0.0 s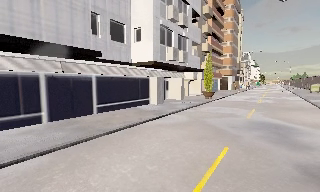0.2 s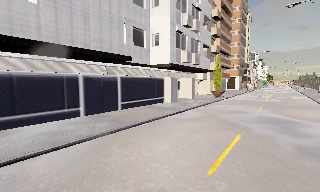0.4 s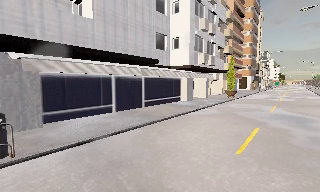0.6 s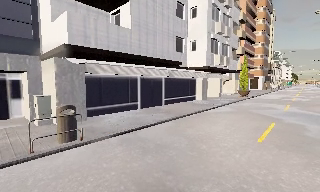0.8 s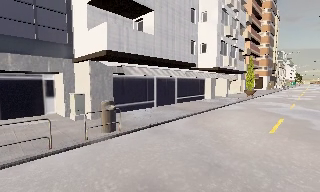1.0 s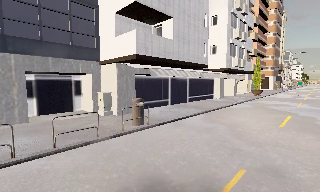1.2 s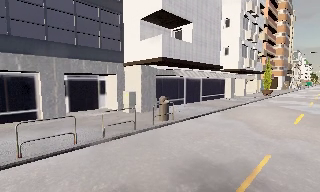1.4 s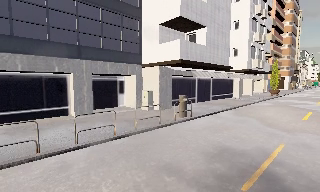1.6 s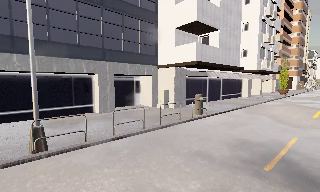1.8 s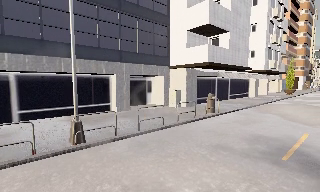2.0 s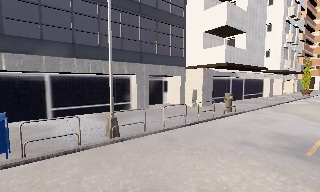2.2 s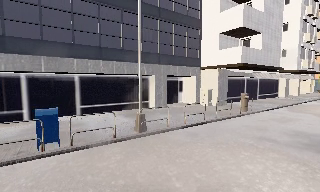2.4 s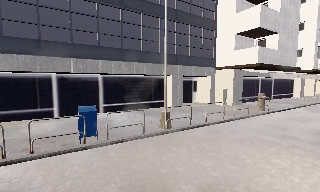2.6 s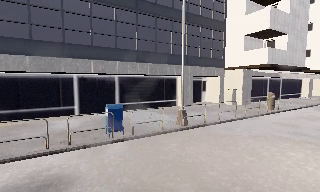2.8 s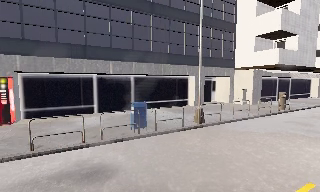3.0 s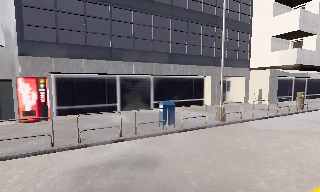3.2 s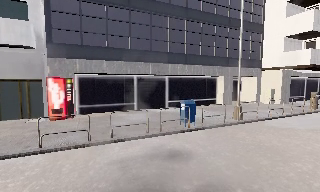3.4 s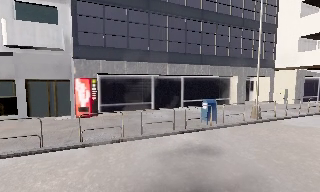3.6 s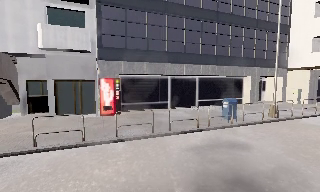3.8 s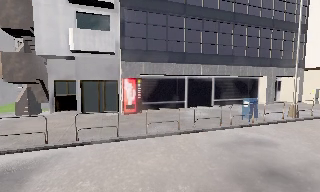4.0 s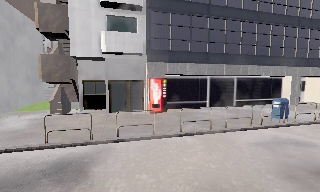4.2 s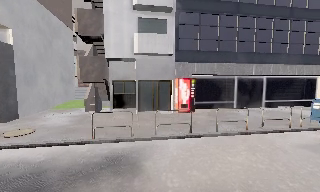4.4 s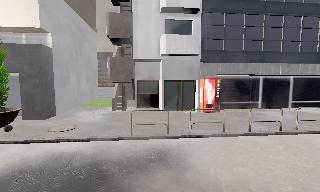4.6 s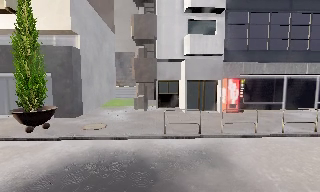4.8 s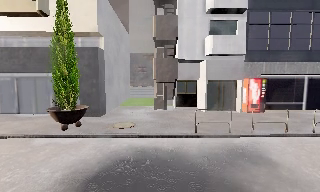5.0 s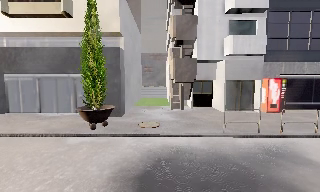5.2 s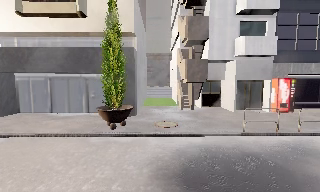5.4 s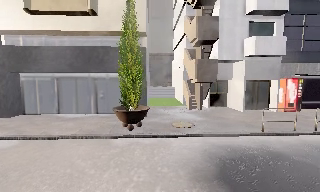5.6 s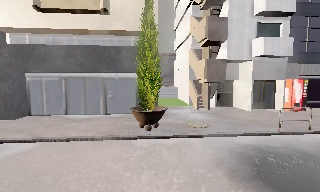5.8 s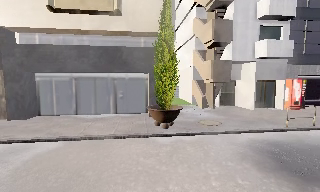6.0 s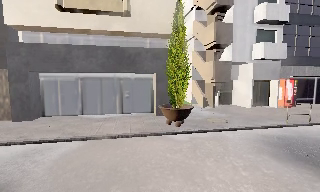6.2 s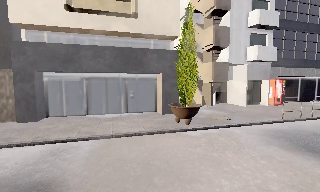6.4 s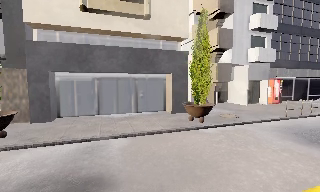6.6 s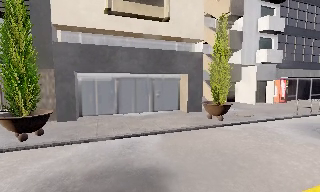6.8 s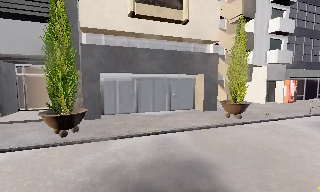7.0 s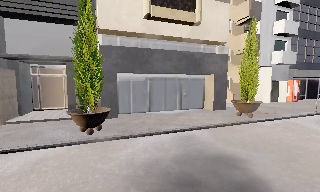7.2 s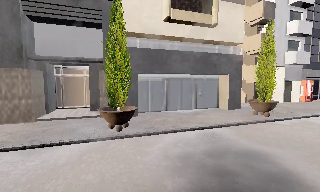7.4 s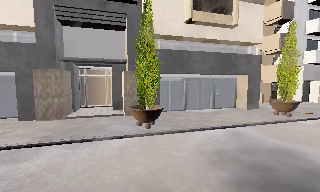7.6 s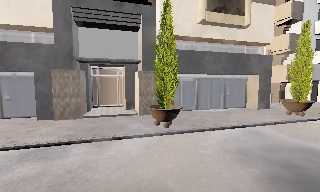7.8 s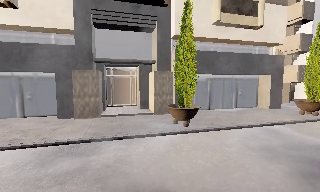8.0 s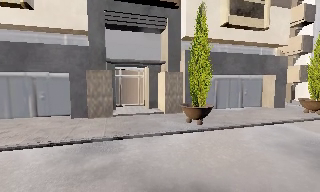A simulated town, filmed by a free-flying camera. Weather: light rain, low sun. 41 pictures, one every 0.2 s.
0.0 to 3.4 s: The camera pans to its left, which is counterclockwise from overhead, by about 30 degrees. It travels to its left and backward, about 18 m, so close, fixed things drift to the right. It loses speed.
3.4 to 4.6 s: The scene slides to the right, as the camera pans about 20 degrees to its left. It travels to its left, about 5 m, so close, fixed things drift to the right.
4.6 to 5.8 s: The camera travels to its left, about 6 m, so close, fixed things drift to the right.
5.8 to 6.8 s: The camera pans to its right, which is clockwise from overhead, by about 15 degrees. It travels to its left, about 6 m, so close, fixed things drift to the right.
6.8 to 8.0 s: The camera travels to its left, about 5 m, so close, fixed things drift to the right.
The film runs backward here.
